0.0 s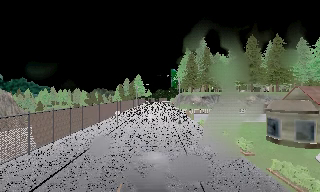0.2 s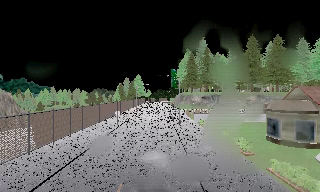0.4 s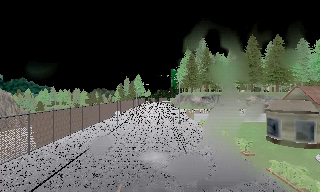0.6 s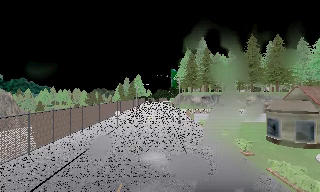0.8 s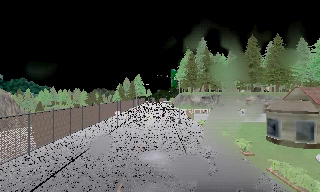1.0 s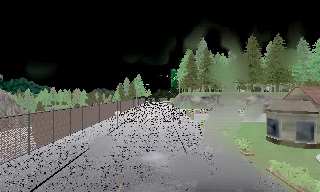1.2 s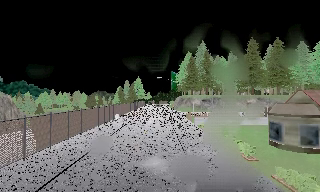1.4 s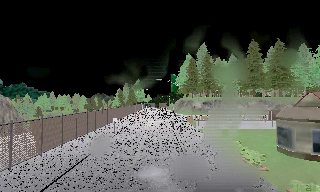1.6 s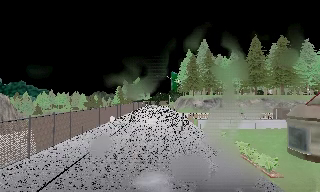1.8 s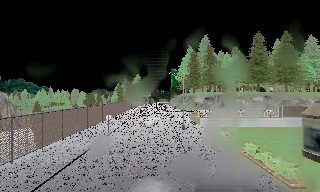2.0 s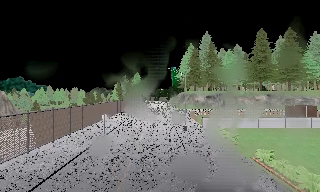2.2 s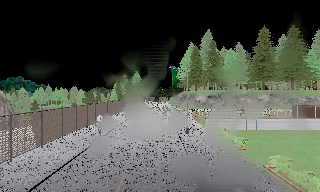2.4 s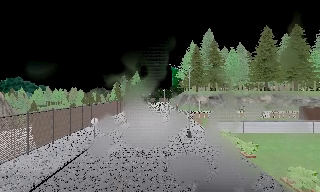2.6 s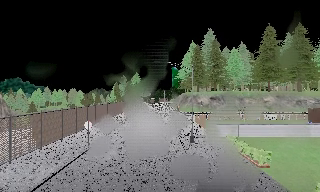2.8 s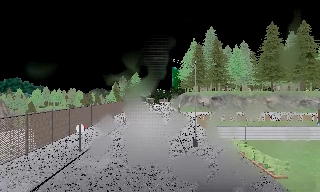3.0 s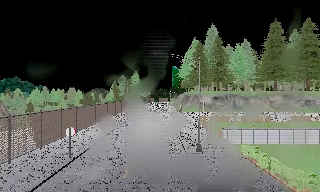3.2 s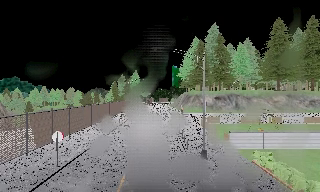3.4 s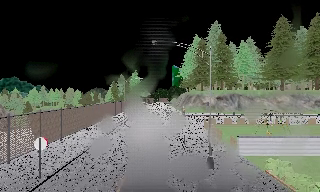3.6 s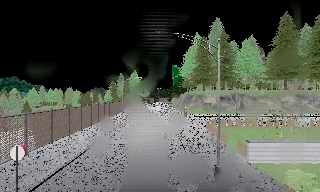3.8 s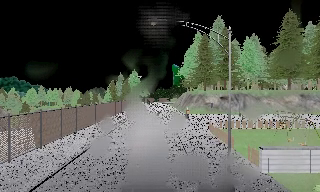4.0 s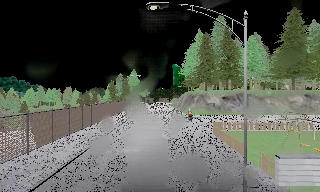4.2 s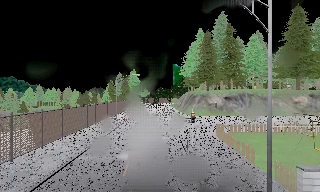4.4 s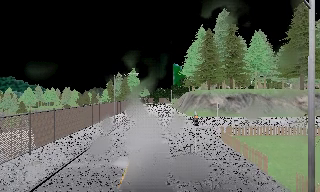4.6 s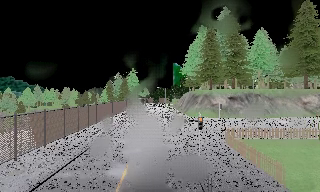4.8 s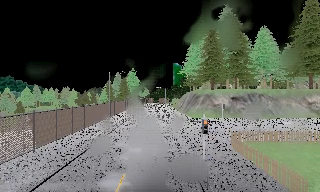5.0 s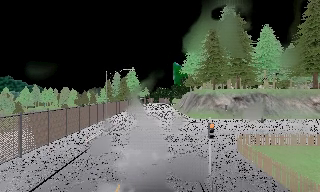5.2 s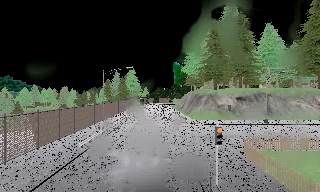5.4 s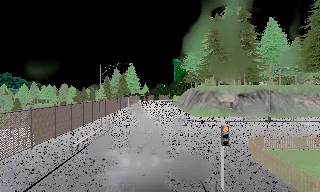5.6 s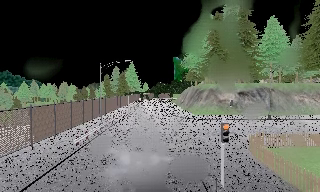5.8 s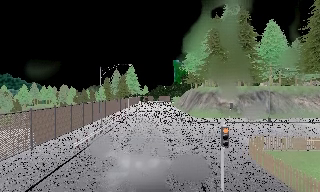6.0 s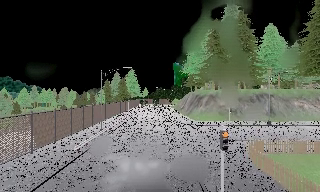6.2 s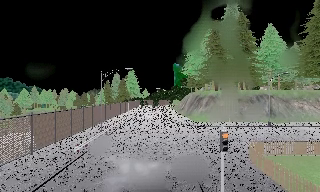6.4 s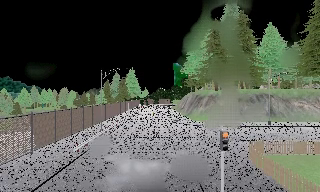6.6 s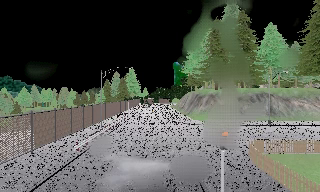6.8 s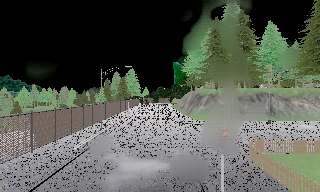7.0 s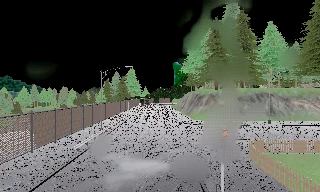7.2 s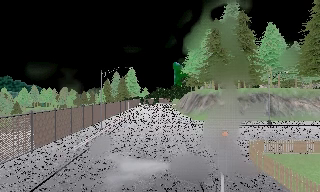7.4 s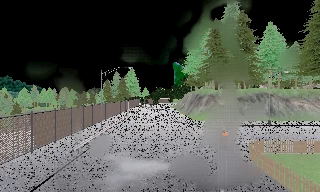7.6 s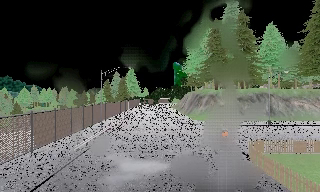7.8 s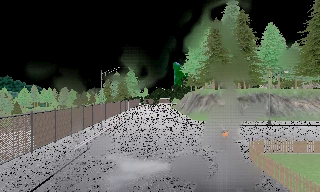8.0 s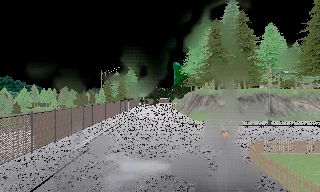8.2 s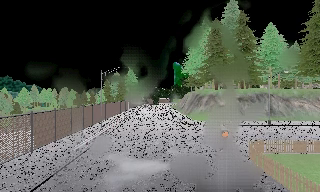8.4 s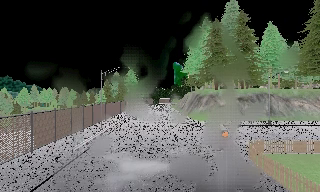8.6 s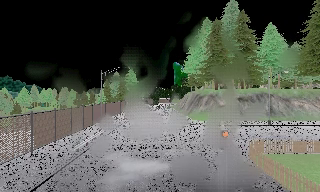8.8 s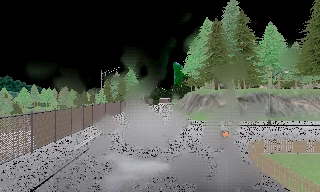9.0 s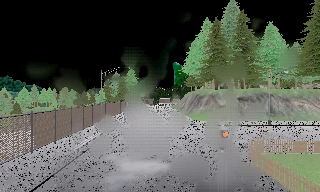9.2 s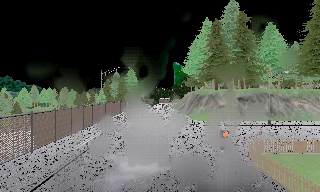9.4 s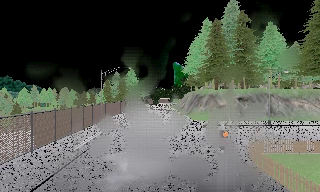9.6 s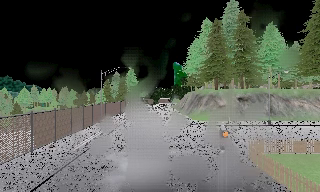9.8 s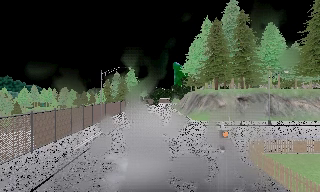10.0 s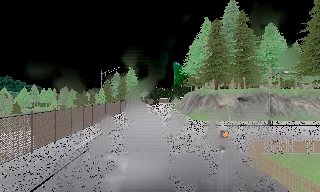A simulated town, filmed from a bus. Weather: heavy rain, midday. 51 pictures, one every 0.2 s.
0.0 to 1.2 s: The camera shifts only a little, or ends up much as it began.
1.2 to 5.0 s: The camera travels forward, about 25 m, so what stands in front looms larger.
5.0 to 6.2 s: The camera travels forward, about 2 m, so what stands in front looms larger. It loses speed.
6.2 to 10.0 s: The camera keeps its place and its aim.
The film runs forward here.
